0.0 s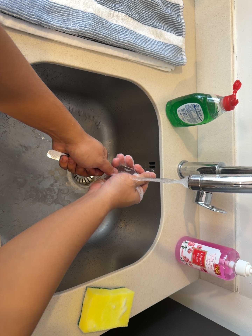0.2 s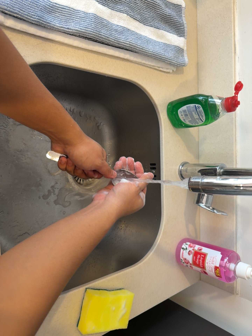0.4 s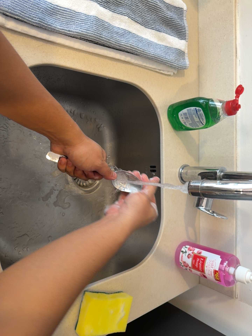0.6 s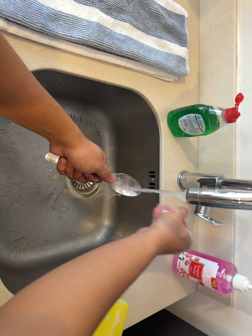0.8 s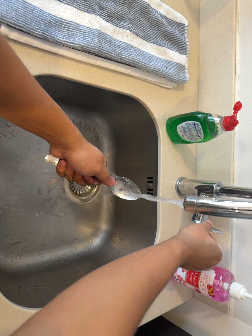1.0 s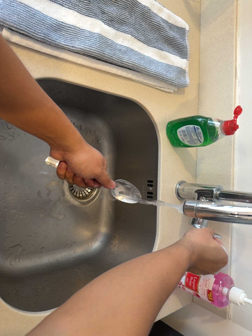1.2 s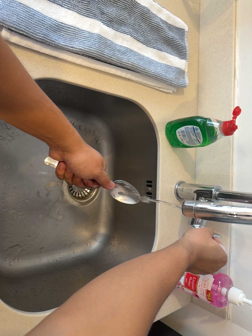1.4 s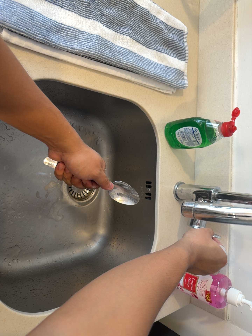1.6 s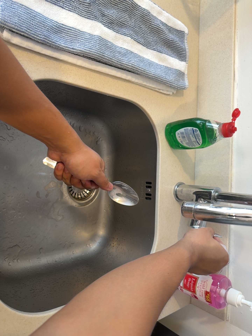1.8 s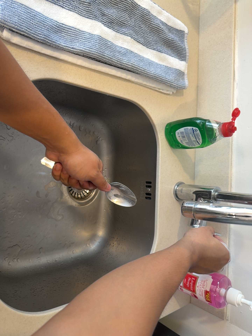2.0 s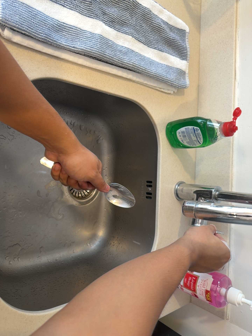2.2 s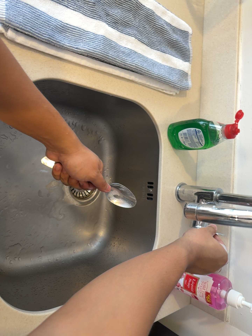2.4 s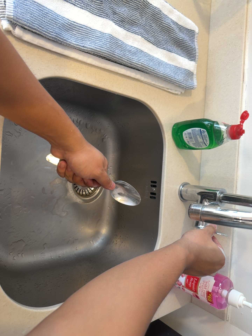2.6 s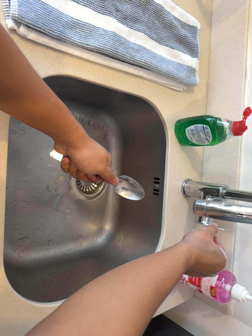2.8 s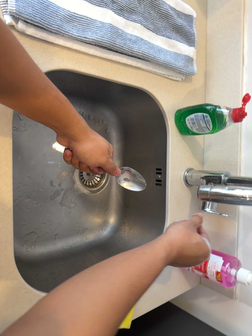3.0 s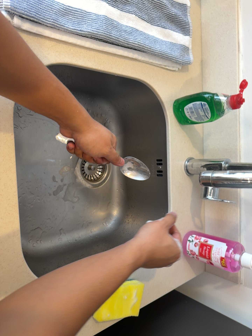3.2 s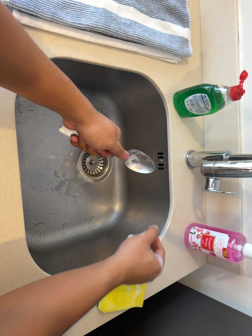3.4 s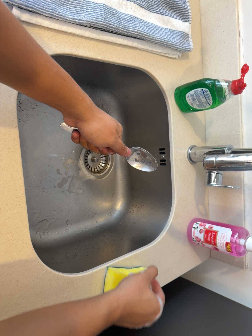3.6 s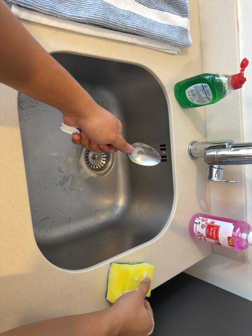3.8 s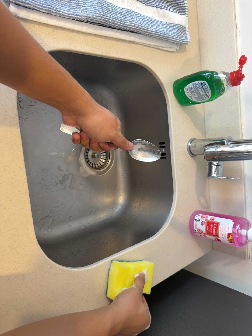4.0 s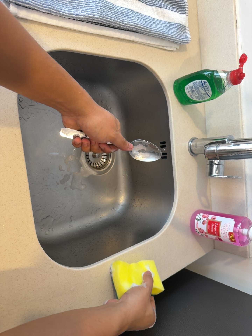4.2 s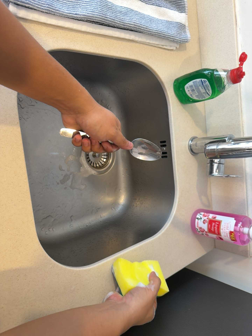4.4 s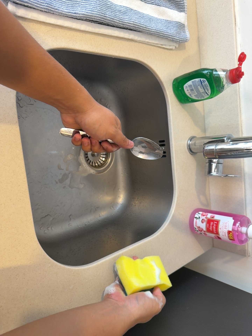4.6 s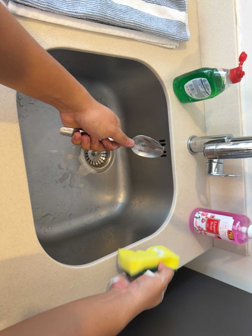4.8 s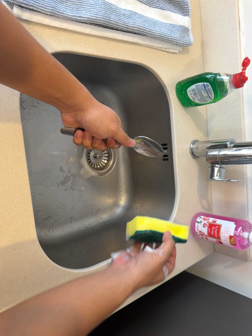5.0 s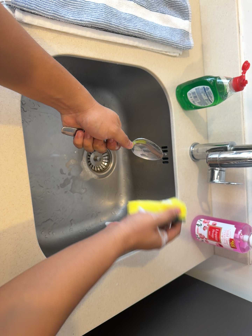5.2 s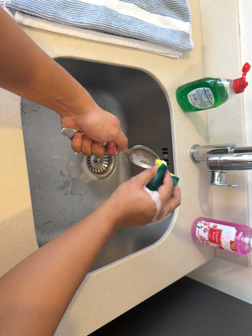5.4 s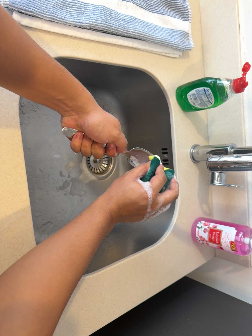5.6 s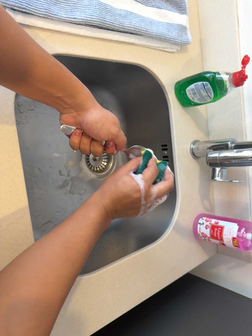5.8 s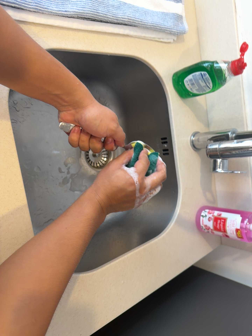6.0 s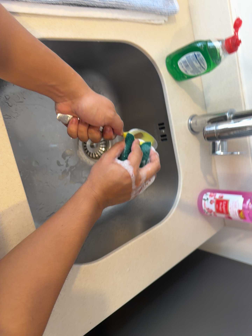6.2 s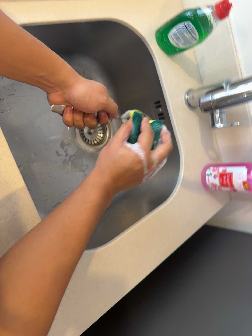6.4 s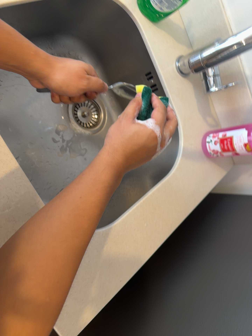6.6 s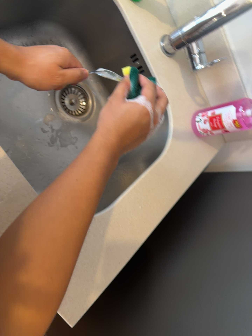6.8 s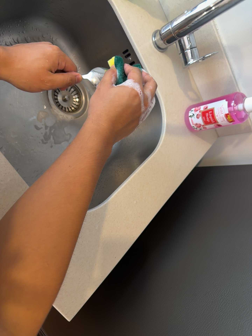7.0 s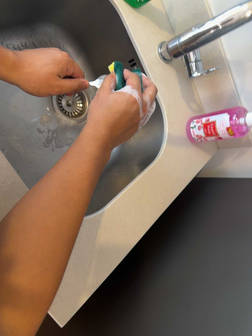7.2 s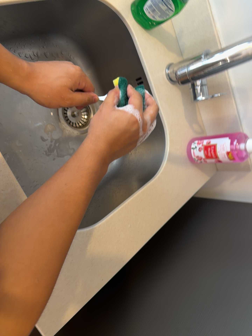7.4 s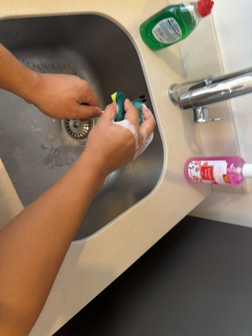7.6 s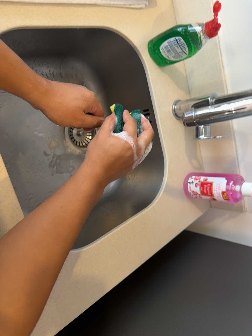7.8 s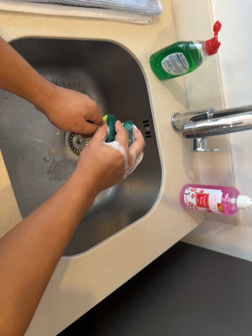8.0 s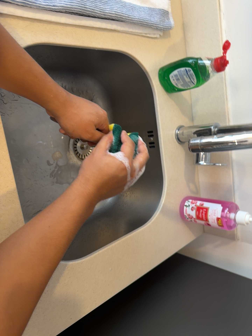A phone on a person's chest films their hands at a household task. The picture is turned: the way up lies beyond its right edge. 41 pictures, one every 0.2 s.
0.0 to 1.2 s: The camera shifts only a little, or ends up much as it began.
1.2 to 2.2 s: The camera keeps its place and its aim.
2.2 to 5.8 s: The camera rolls about its line of sight by about 10 degrees, and the scene rotates counterclockwise.
5.8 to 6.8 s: The camera's aim tips toward the bottom of its view by about 15 degrees, and the scene shifts upward. It rolls about its line of sight by about 20 degrees, and the scene rotates counterclockwise.
6.8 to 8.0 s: The camera's aim tips toward the top of its view by about 10 degrees, and the scene shifts downward. It rolls about its line of sight by about 20 degrees, and the scene rotates clockwise.
The film runs backward here.
